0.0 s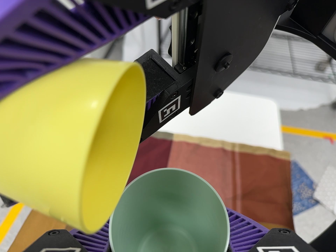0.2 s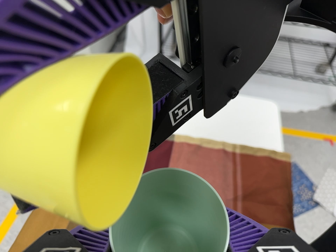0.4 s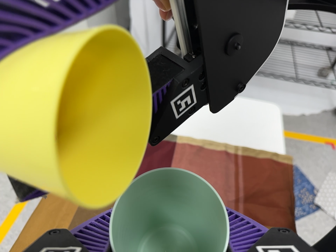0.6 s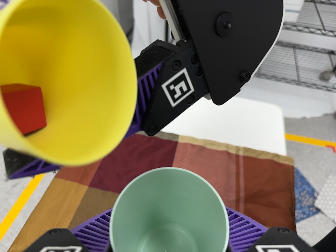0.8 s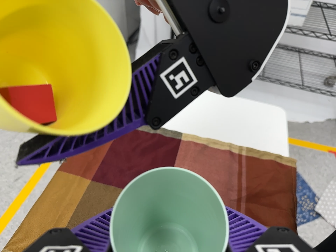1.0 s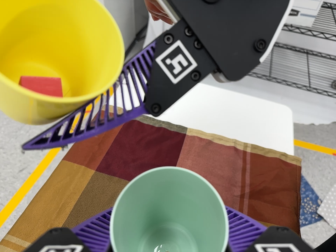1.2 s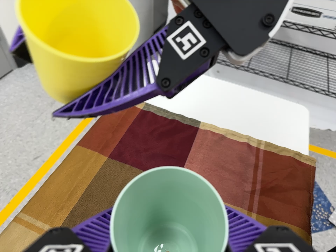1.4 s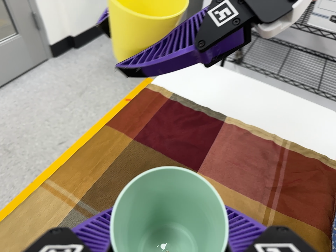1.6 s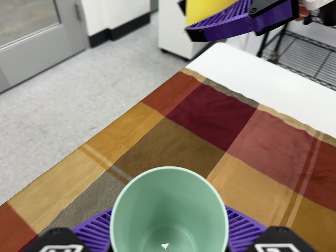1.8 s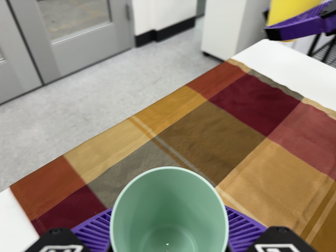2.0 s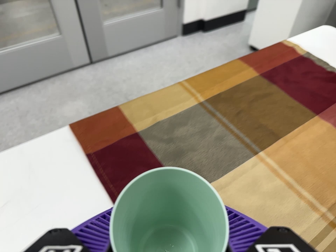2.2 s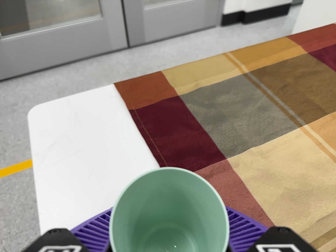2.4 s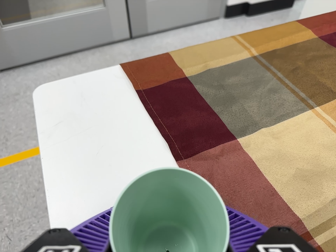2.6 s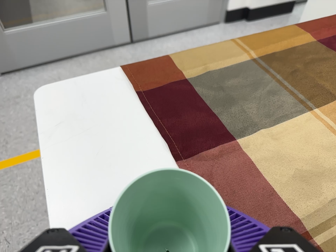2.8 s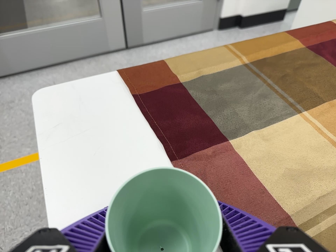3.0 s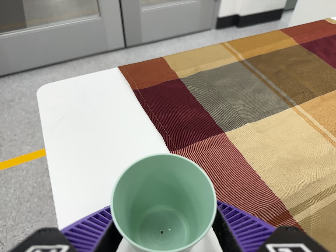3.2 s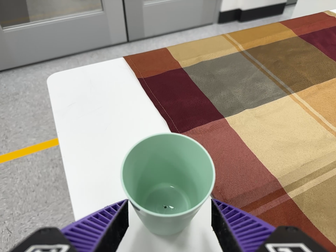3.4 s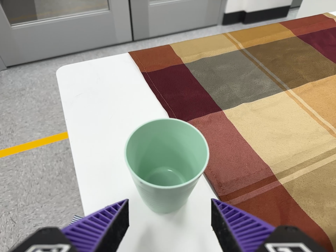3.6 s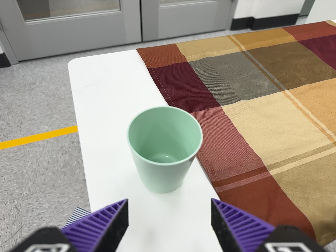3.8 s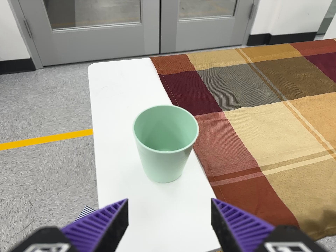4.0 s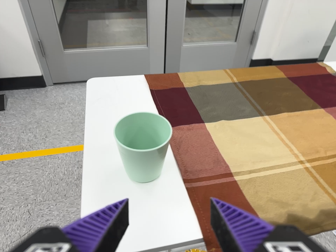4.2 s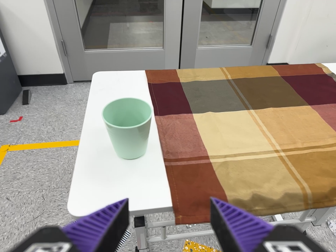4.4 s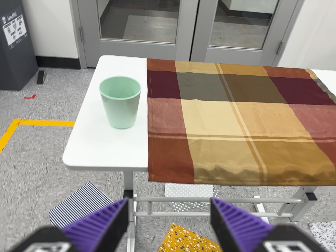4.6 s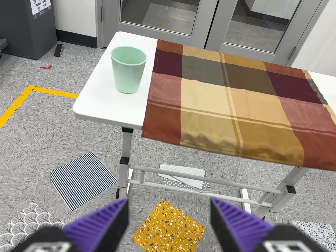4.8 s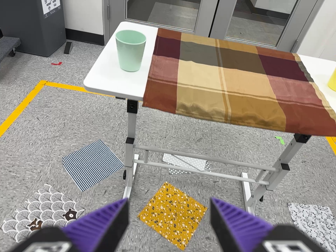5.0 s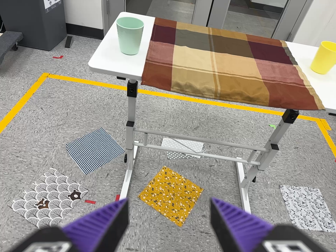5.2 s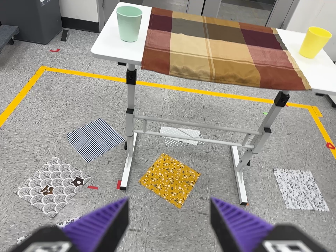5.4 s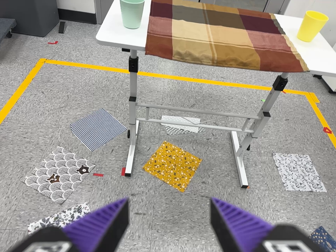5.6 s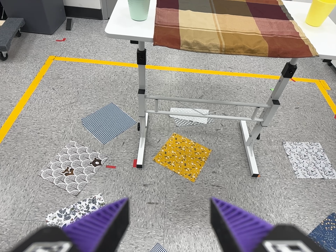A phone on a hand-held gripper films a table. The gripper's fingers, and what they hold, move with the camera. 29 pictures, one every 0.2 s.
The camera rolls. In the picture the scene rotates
clockwise.
The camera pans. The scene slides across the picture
to the right.
0.0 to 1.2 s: The camera rolls about its line of sight by about 10 degrees, and the scene rotates clockwise.
1.2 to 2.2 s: The camera swings to its left by about 30 degrees, and the scene slides to the right. It travels toward the bottom of its view, about 24 cm, so close, fixed things drift upward. It rolls about its line of sight by about 30 degrees, and the scene rotates clockwise.
2.2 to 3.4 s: The camera travels toward the bottom of its view and backward, about 9 cm, so close, fixed things drift upward.
3.4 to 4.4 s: The camera pans to its left by about 15 degrees. It travels backward, to its right and toward the bottom of its view, about 28 cm, so what stands in front gets smaller. Its aim tips toward the top of its view by about 10 degrees. It rolls about its line of sight by about 15 degrees, and the scene rotates clockwise.
4.4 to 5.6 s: The camera travels backward and toward the bottom of its view, about 40 cm, so what stands in front gets smaller.
The film runs backward here.
